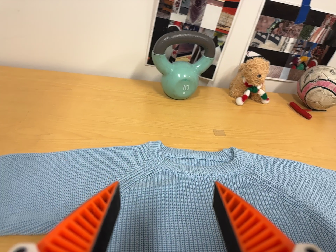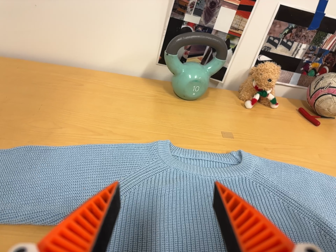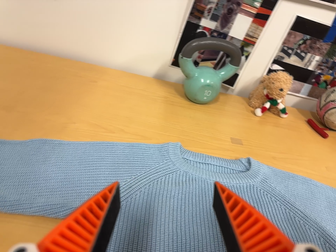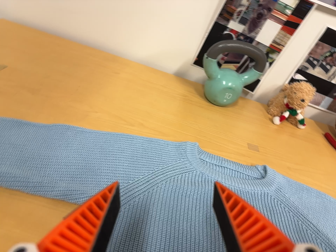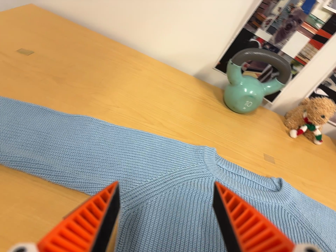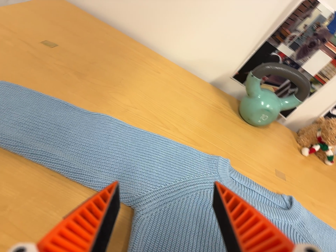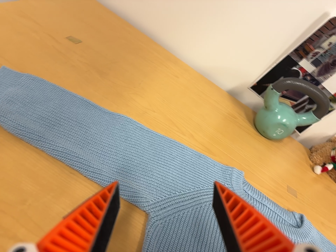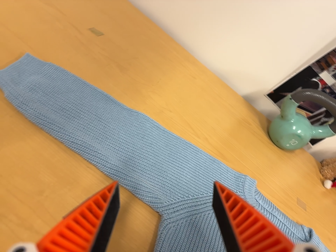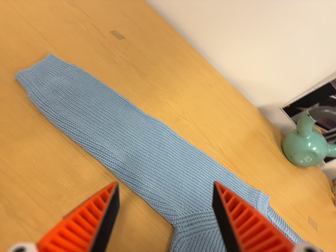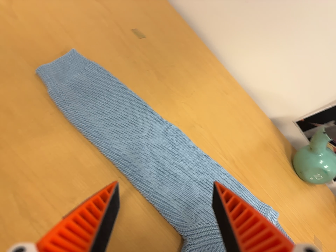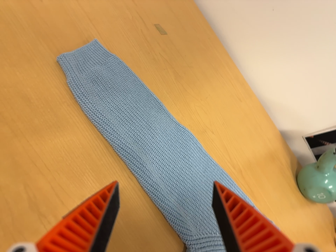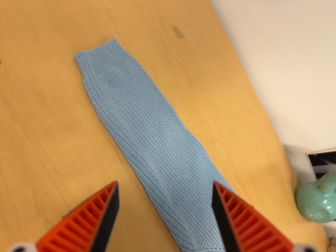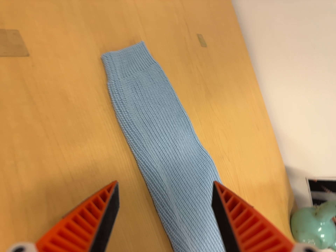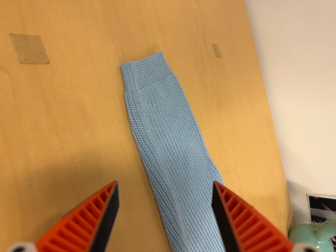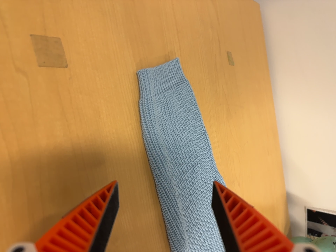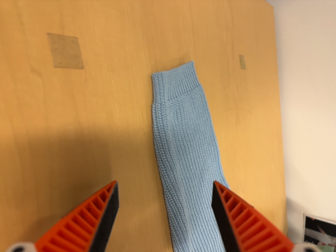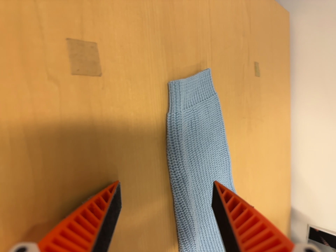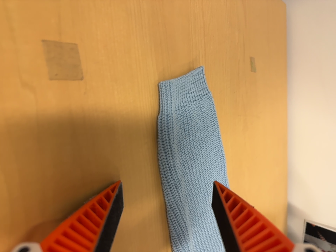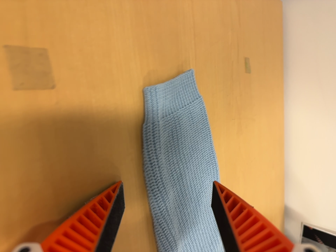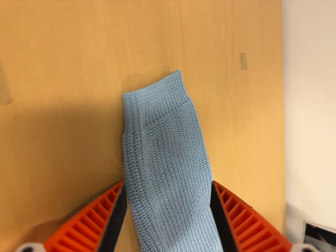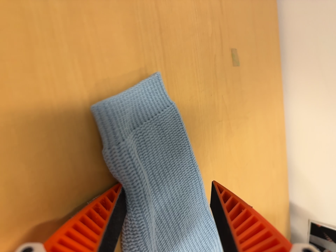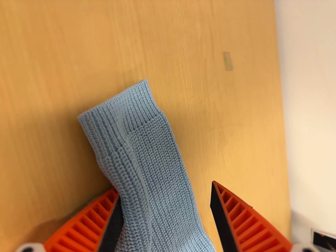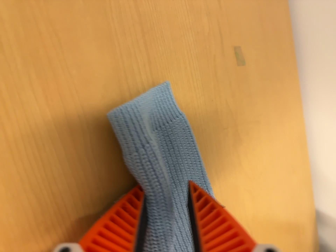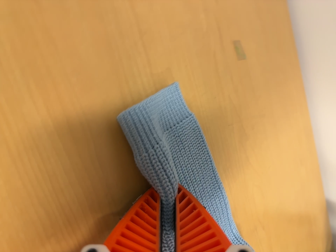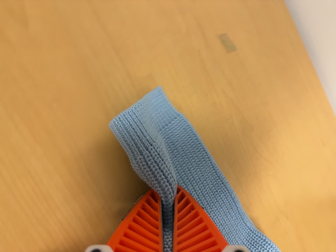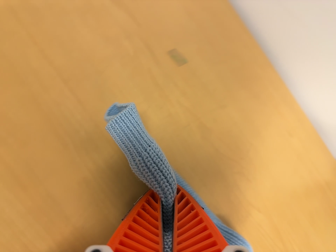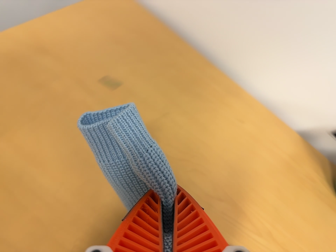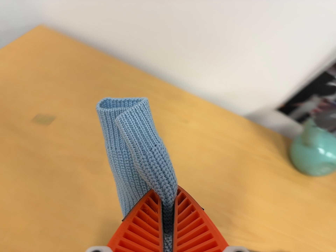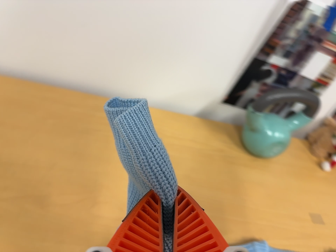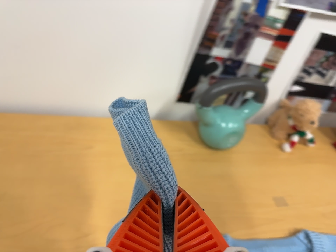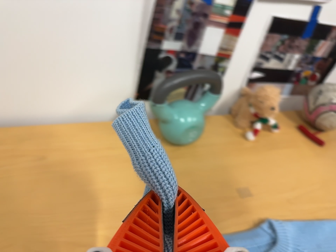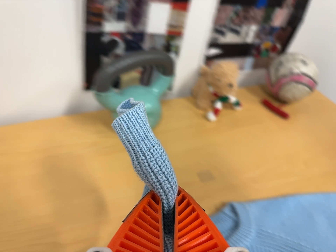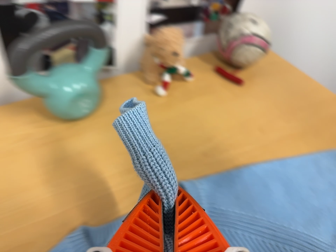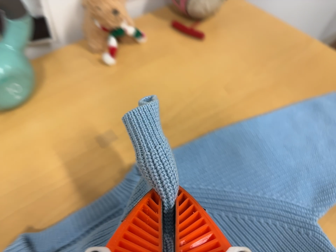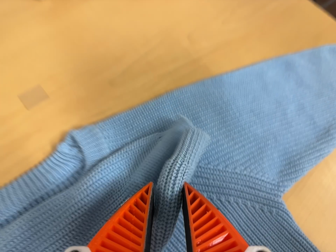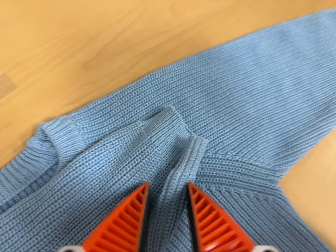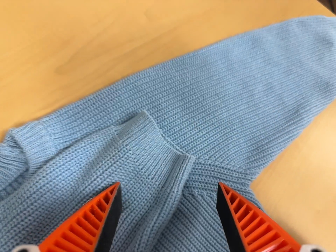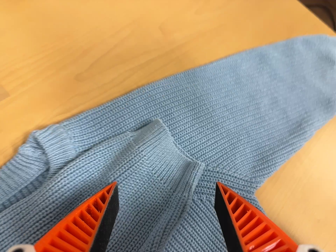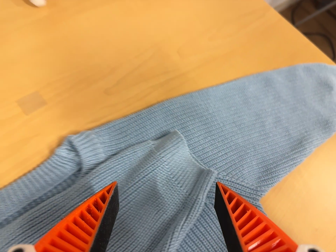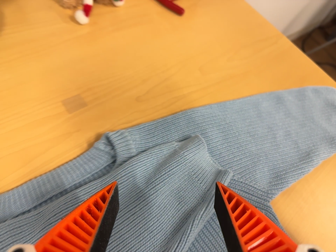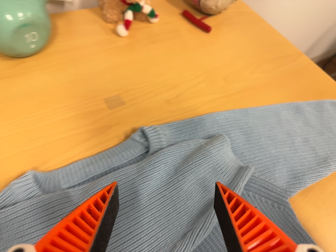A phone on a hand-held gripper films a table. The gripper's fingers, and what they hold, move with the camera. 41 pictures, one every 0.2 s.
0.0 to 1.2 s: The camera travels to its left, about 14 cm, so close, fixed things drift to the right. It rolls about its line of sight by about 30 degrees, and the scene rotates clockwise.
1.2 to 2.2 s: The camera travels to its left and toward the top of its view, about 14 cm, so close, fixed things drift to the right. It rolls about its line of sight by about 30 degrees, and the scene rotates clockwise.
2.2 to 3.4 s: The camera travels toward the top of its view, to its left and forward, about 14 cm. It rolls about its line of sight by about 25 degrees, and the scene rotates clockwise.
3.4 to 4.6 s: The camera travels forward, to its right and toward the top of its view, about 14 cm, so what stands in front looms larger. It rolls about its line of sight by about 10 degrees, and the scene rotates counterclockwise.
4.6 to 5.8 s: The camera travels to its right, about 36 cm, so close, fixed things drift to the left. Its aim tips toward the top of its view by about 10 degrees, and the scene shifts downward. It rolls about its line of sight by about 70 degrees, and the scene rotates counterclockwise.
5.8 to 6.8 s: The camera pans to its right by about 25 degrees. It travels to its right and forward, about 34 cm, so close, fixed things drift to the left. Its aim tips toward the bottom of its view by about 30 degrees, and the scene shifts upward. It rolls about its line of sight by about 25 degrees, and the scene rotates counterclockwise.
6.8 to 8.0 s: The camera travels backward, toward the bottom of its view and to its left, about 12 cm, so what stands in front gets smaller. Its aim tips toward the top of its view by about 10 degrees.
The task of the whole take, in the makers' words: left arm across.
The film runs forward here.
